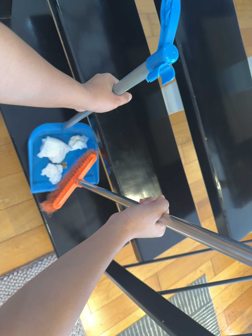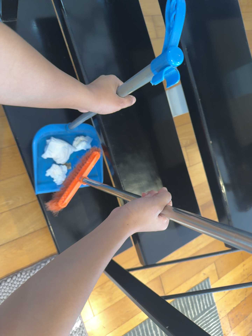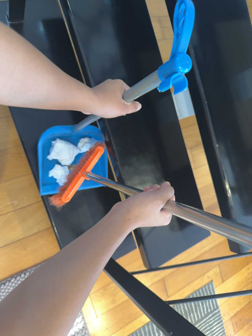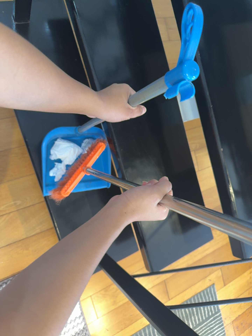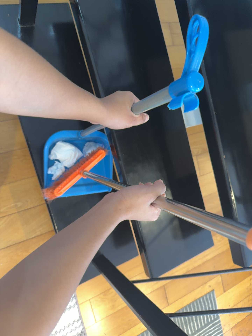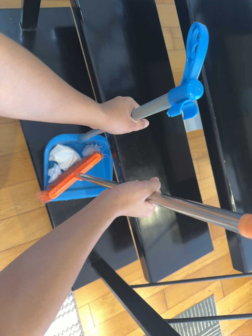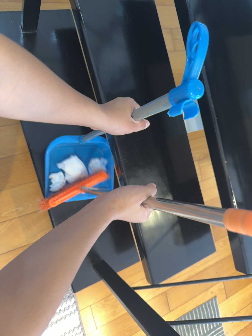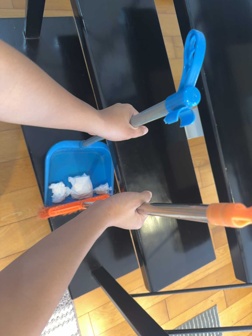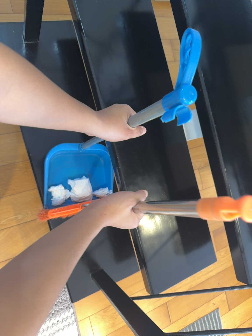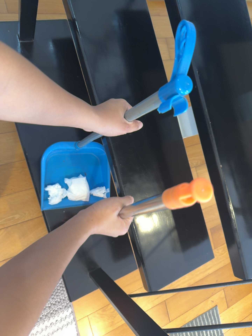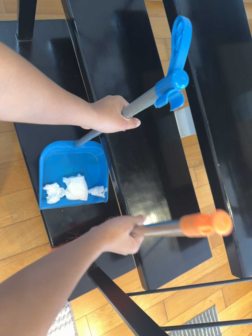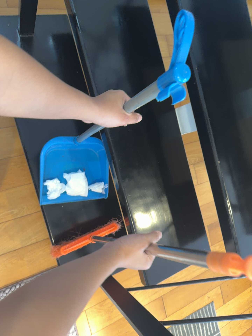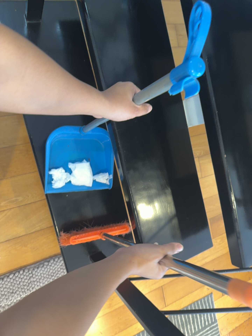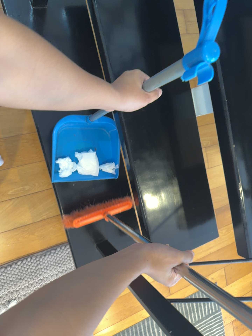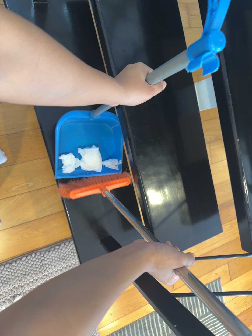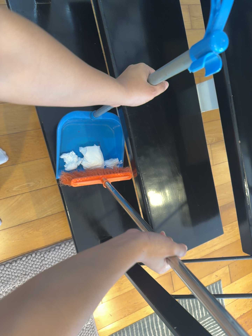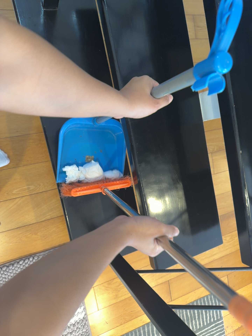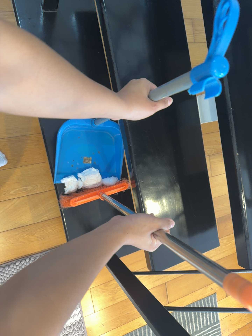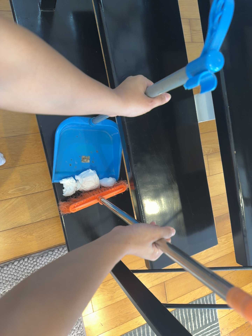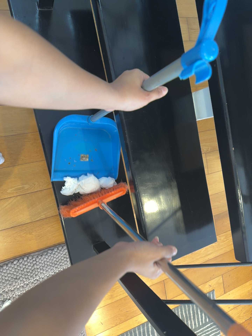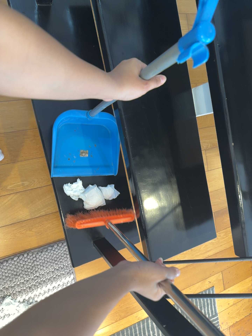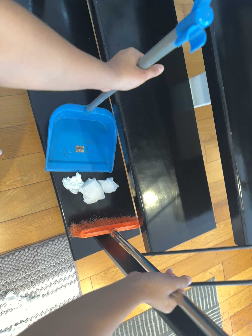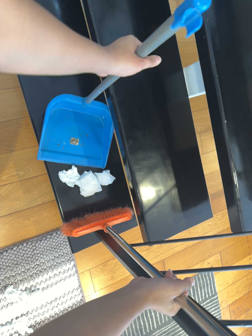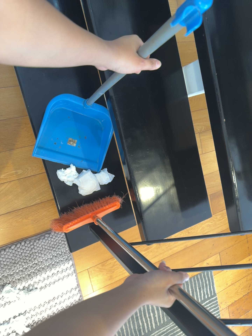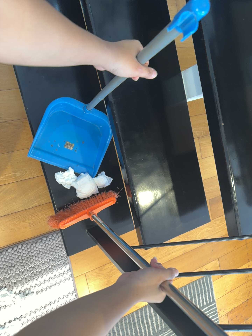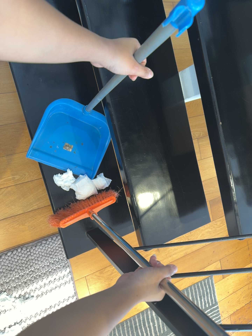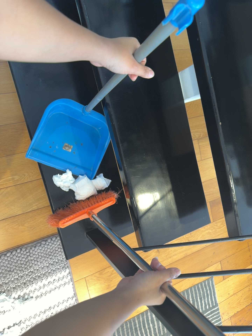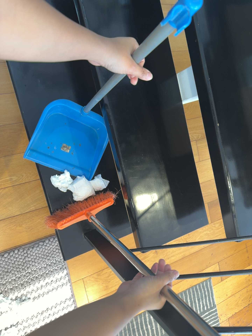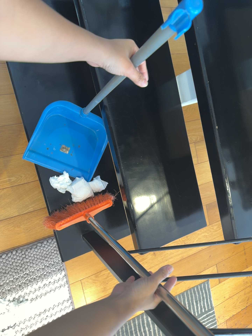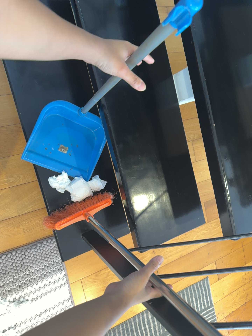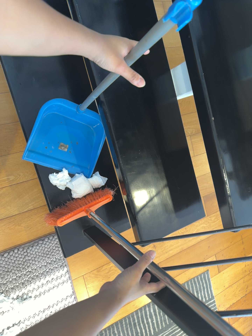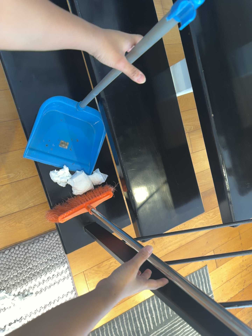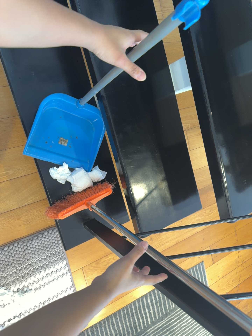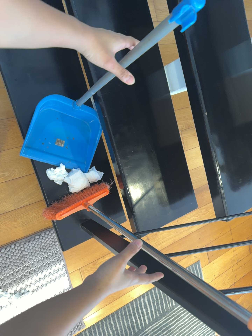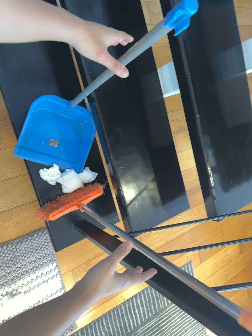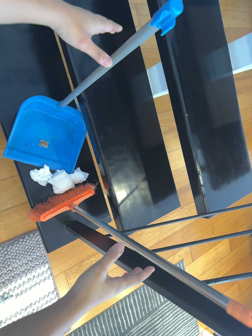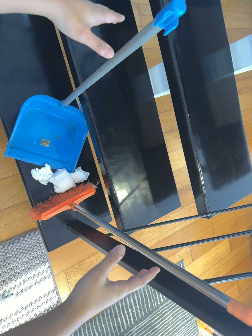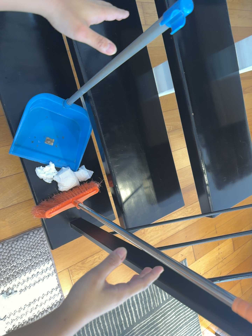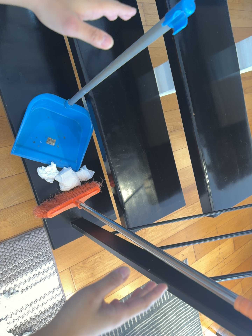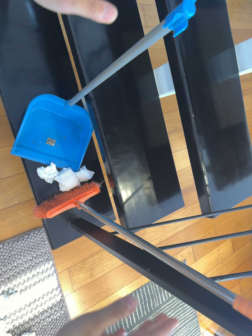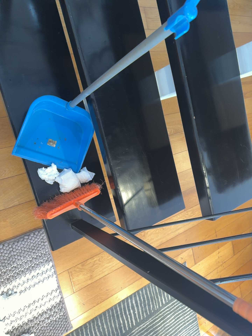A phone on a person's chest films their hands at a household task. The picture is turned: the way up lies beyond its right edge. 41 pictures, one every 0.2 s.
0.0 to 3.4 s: The camera shifts only a little, or ends up much as it began.
3.4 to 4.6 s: The camera travels toward the bottom of its view, about 6 cm, so close, fixed things drift upward.
4.6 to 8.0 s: The camera travels backward, about 8 cm, so what stands in front gets smaller.
The film runs backward here.
